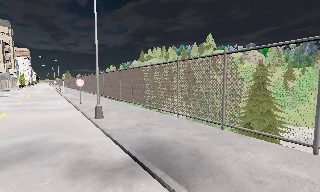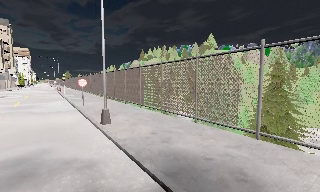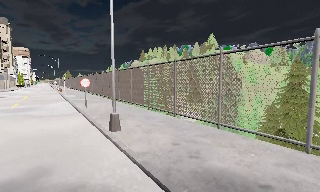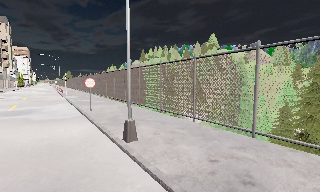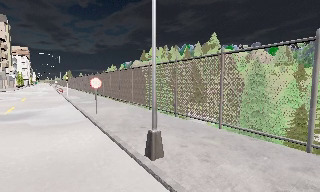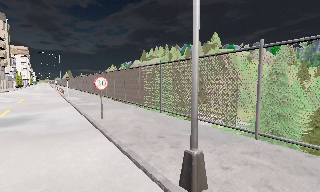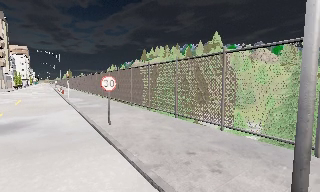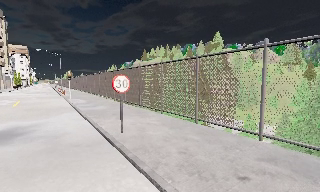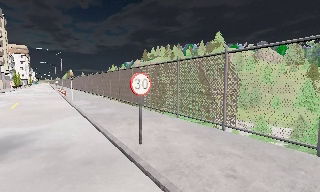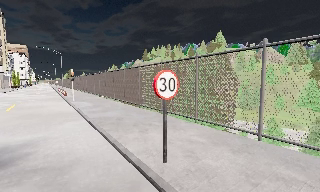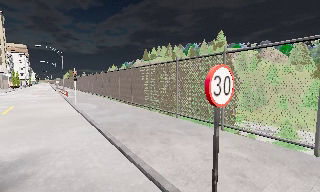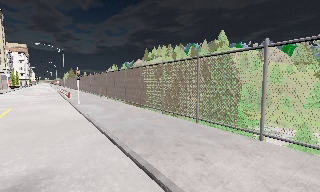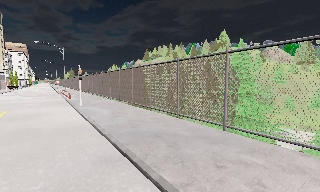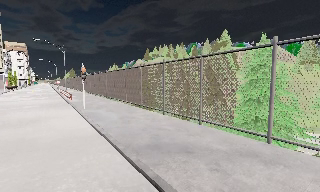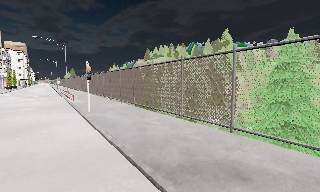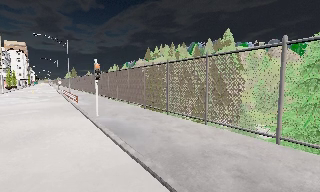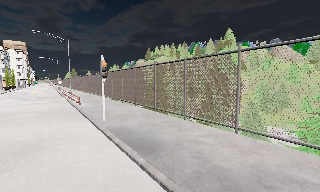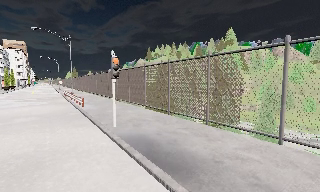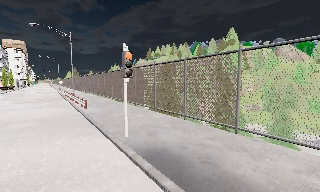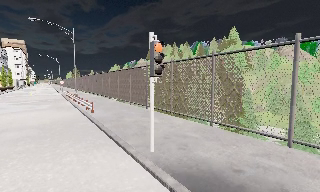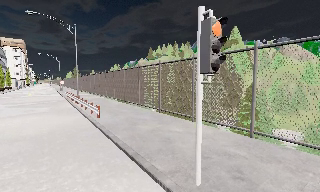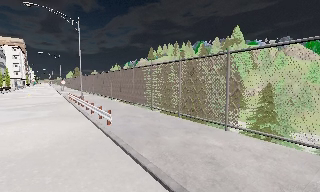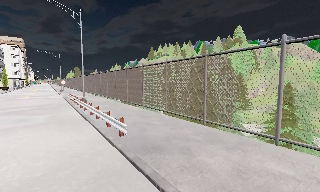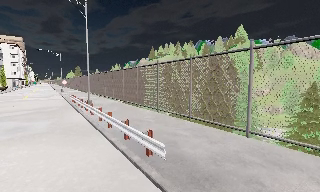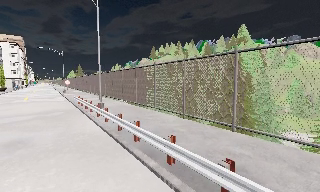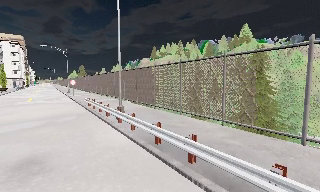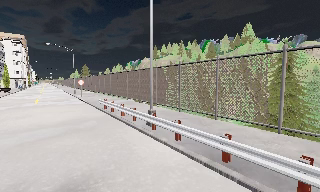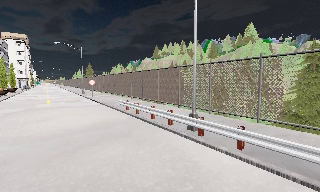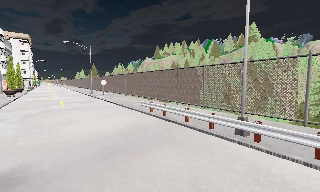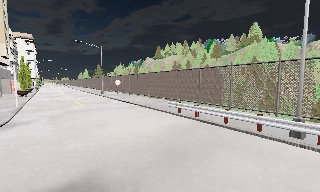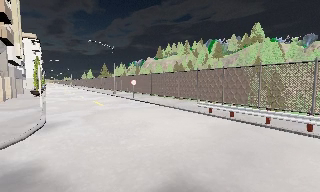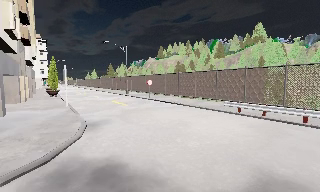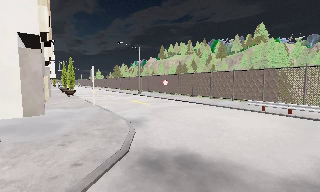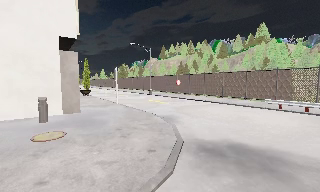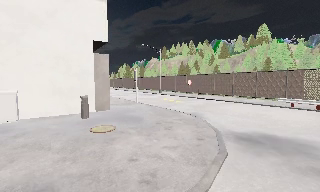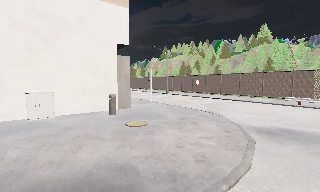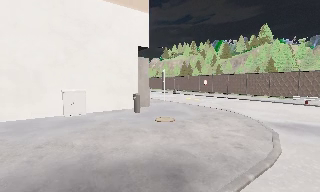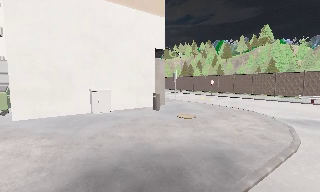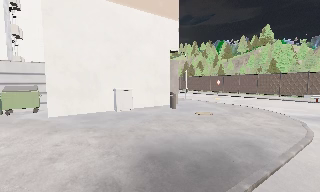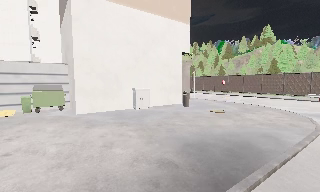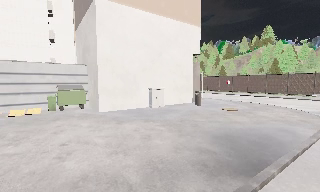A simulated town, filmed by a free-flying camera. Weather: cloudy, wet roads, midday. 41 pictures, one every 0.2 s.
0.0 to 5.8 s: The camera travels forward and to its left, about 45 m, so what stands in front looms larger.
5.8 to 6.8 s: The camera travels to its left, about 9 m, so close, fixed things drift to the right.
6.8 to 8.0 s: The camera travels to its left and backward, about 9 m, so close, fixed things drift to the right.
The film runs forward here.
